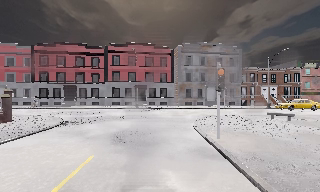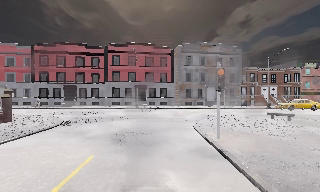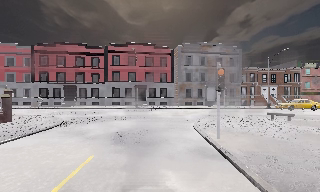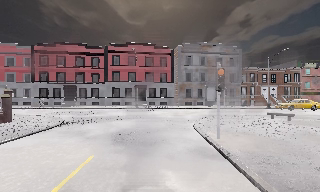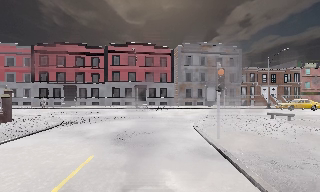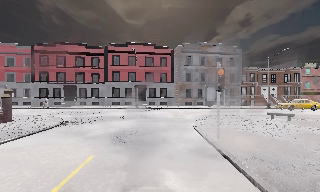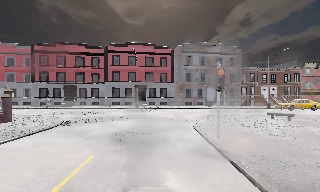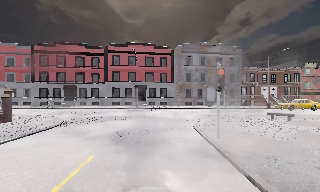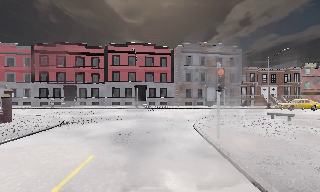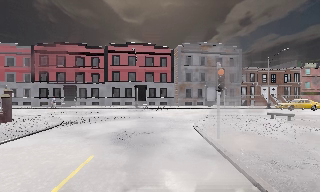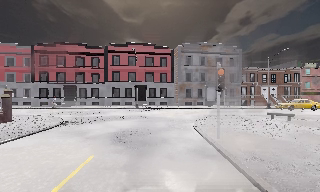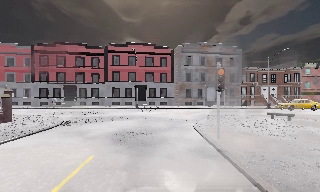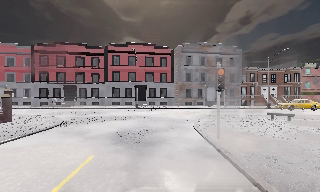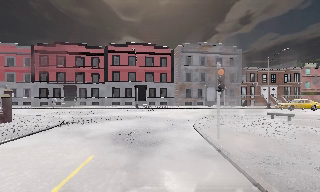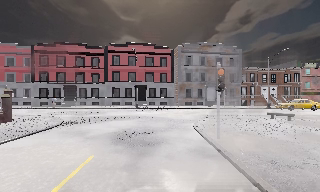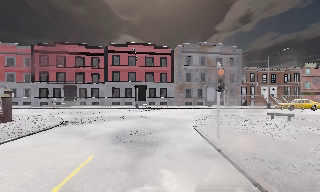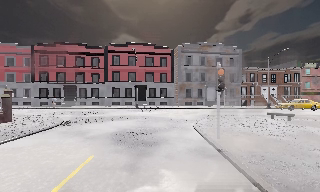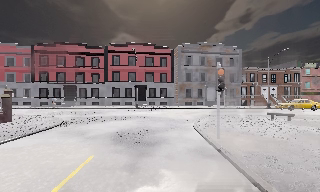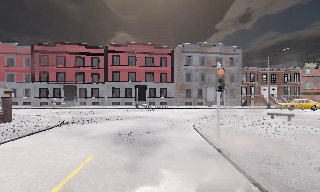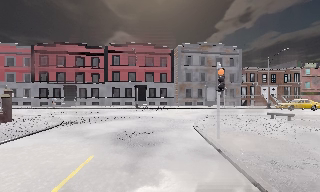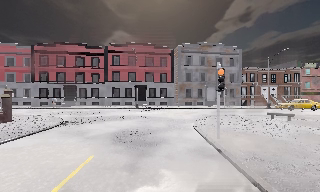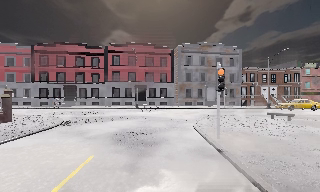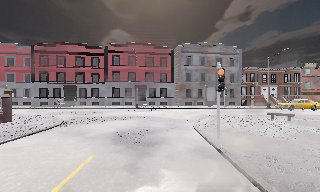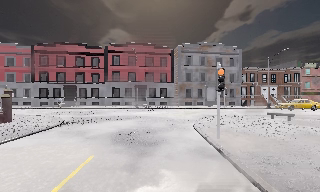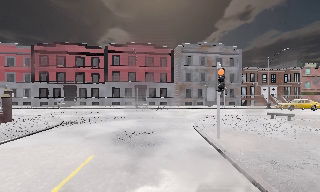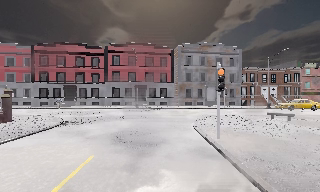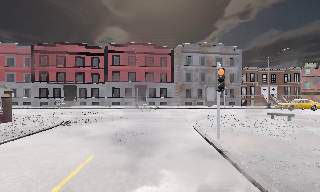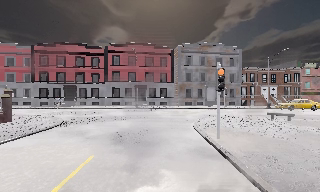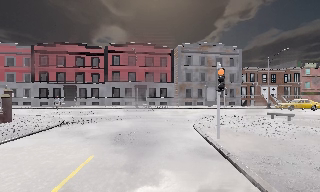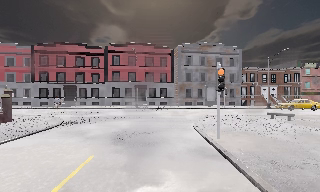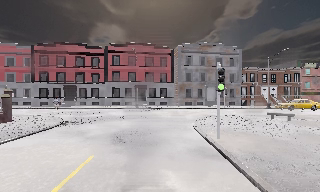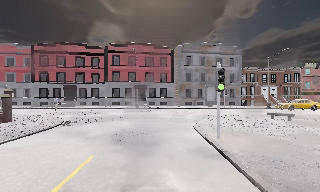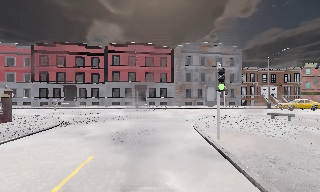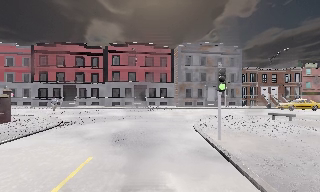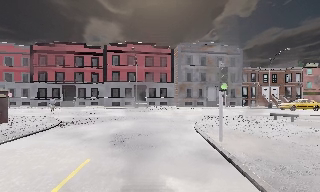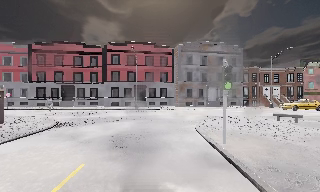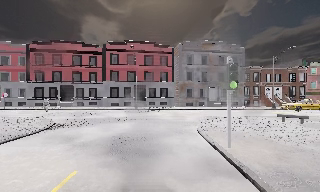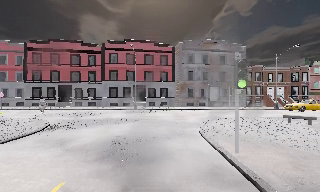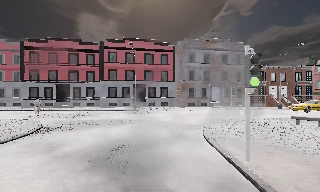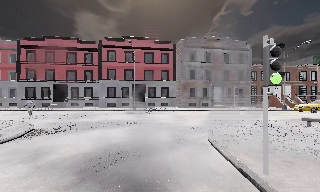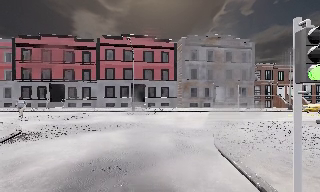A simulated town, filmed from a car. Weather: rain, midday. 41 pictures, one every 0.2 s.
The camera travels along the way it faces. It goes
forward.
0.0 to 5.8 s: The camera keeps its place and its aim.
5.8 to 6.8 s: The camera shifts only a little, or ends up much as it began.
6.8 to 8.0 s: The camera travels forward, about 3.5 m, so what stands in front looms larger. It gains speed.
The film runs forward here.
